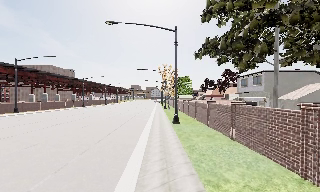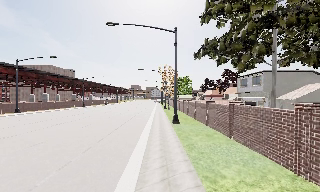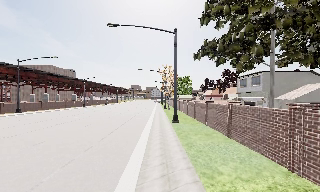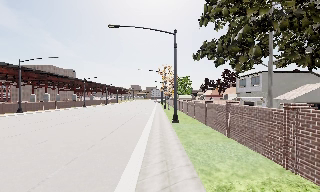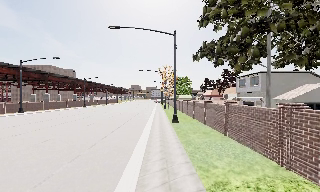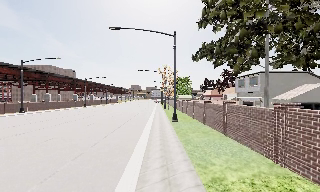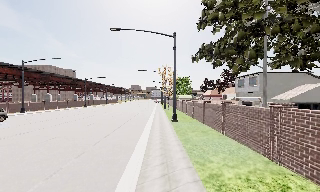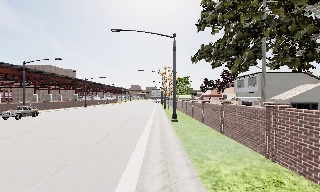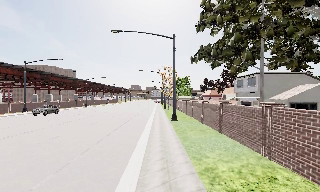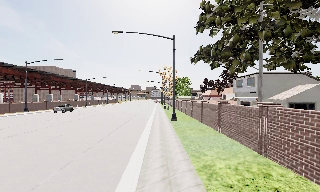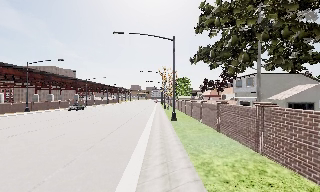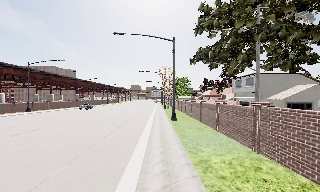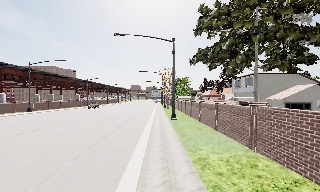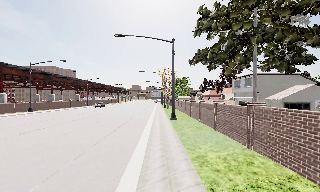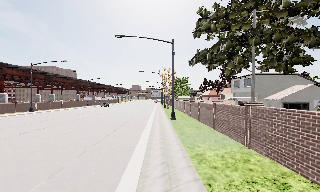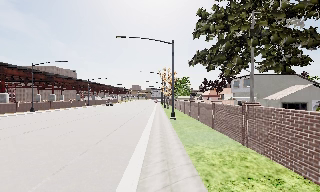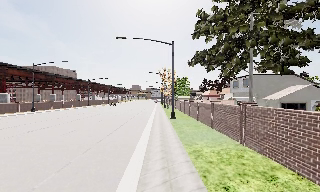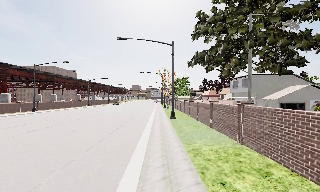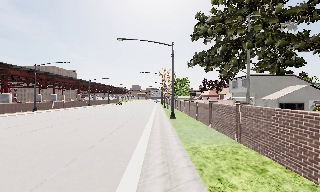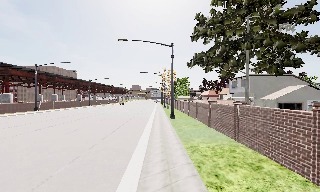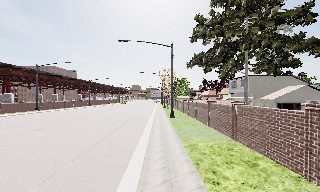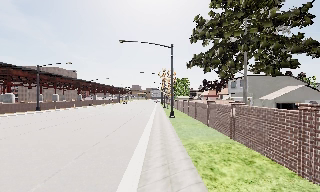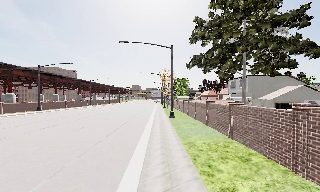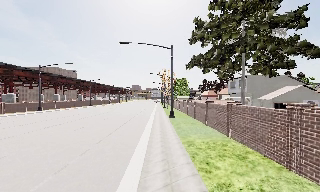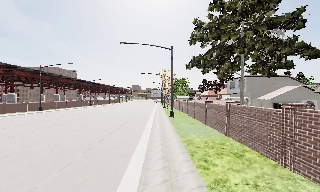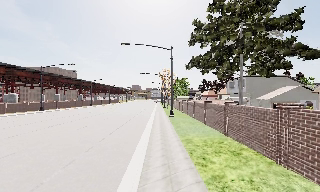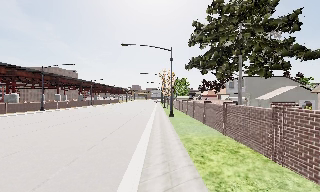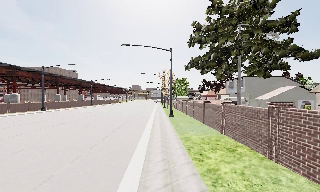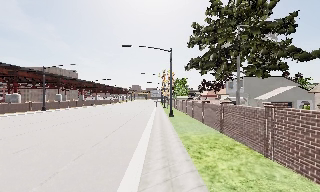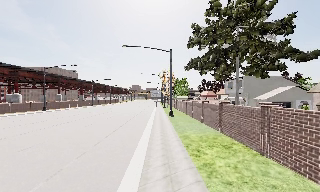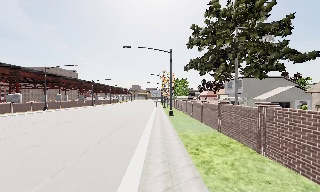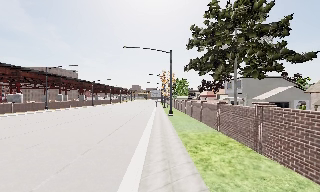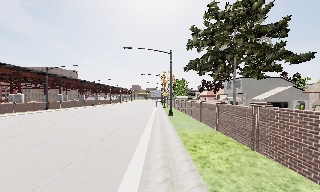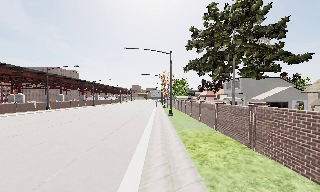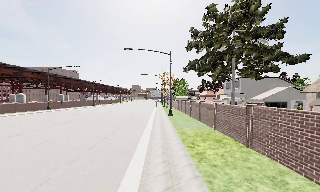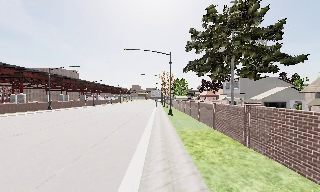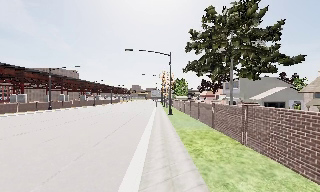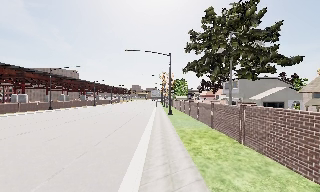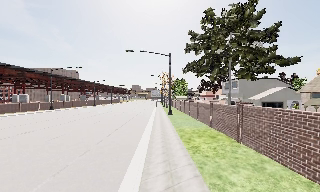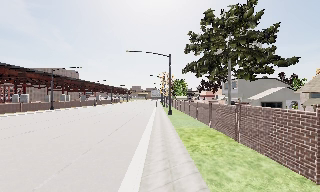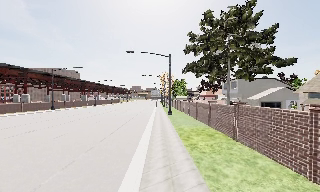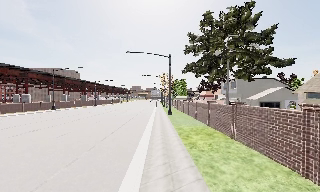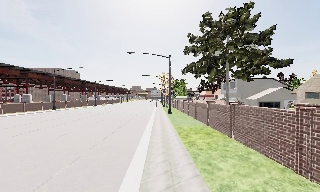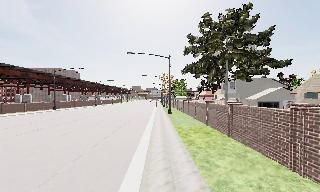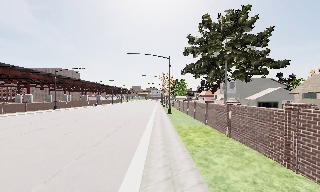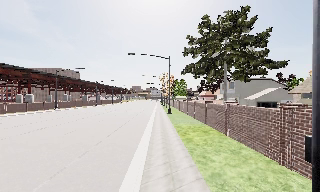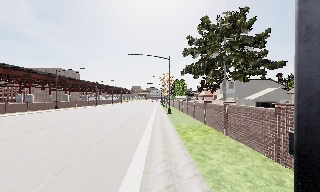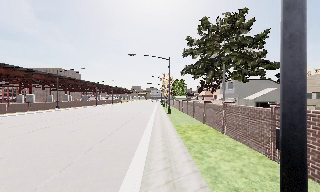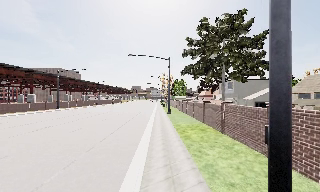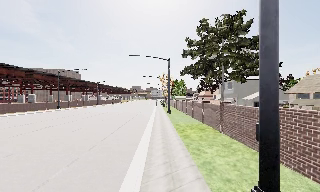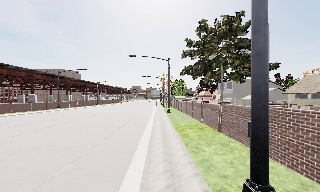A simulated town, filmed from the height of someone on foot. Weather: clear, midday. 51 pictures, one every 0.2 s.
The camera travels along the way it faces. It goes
backward.
0.0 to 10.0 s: The camera travels backward, about 13 m, so what stands in front gets smaller.
The film runs backward here.
